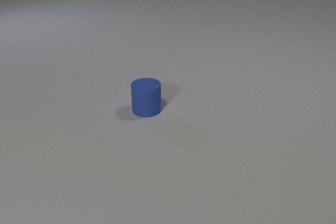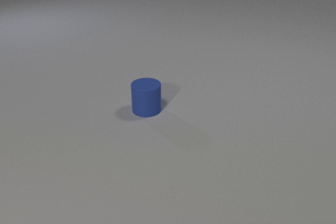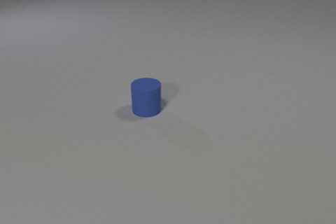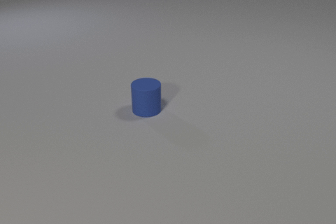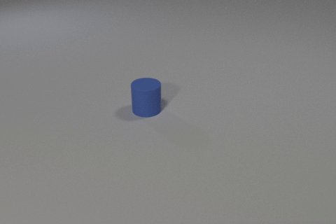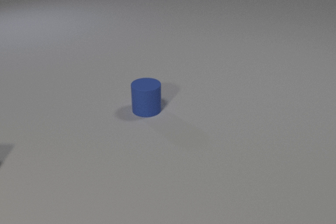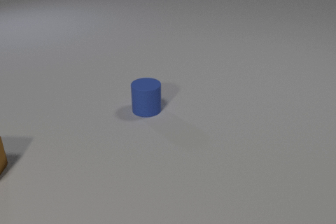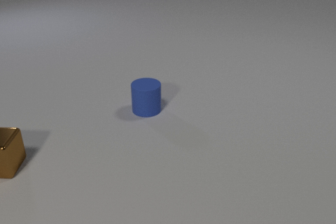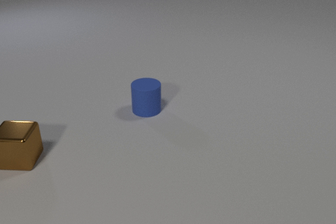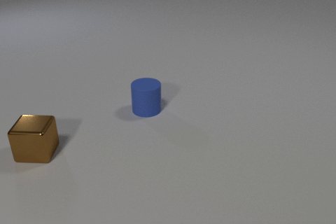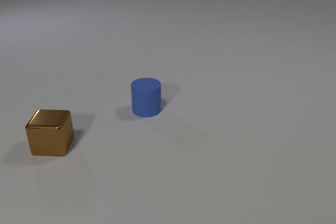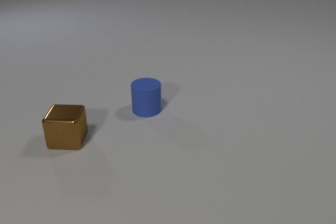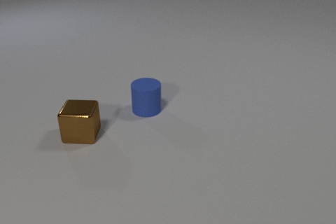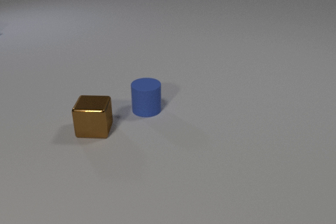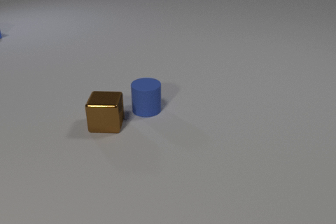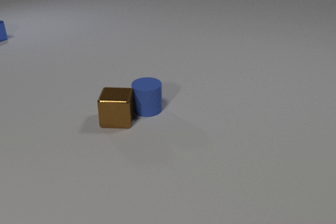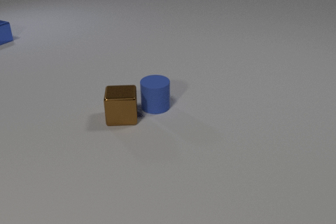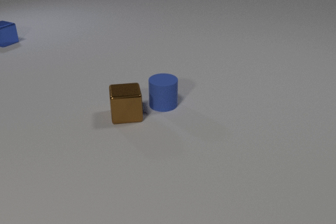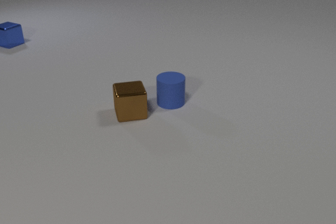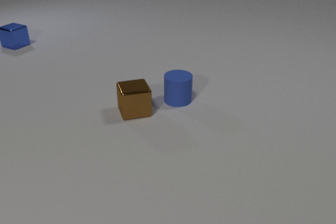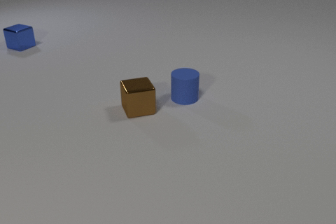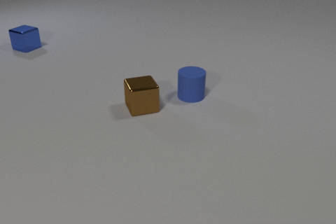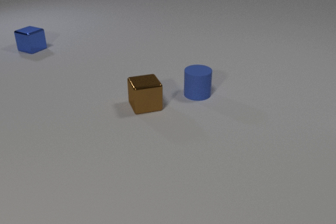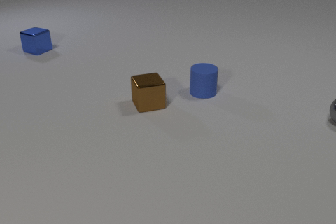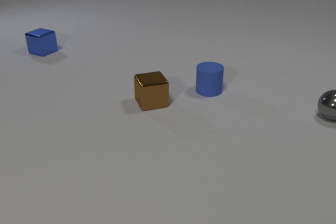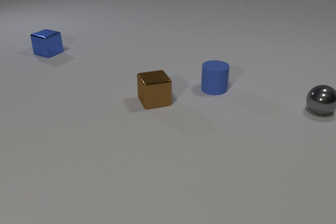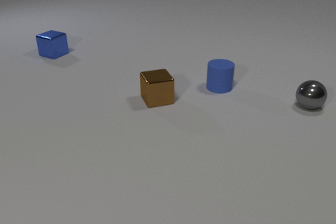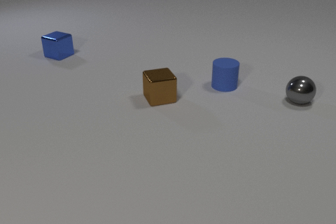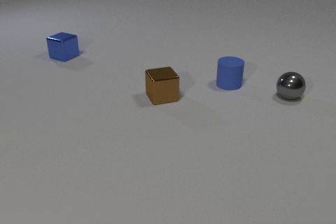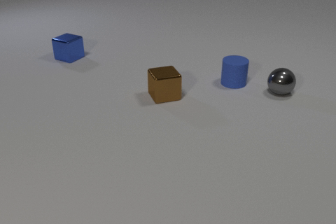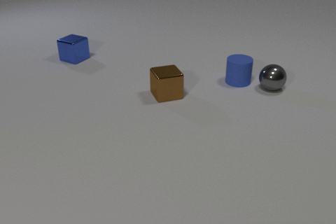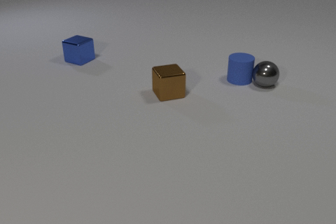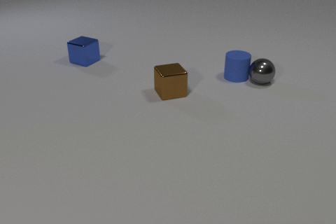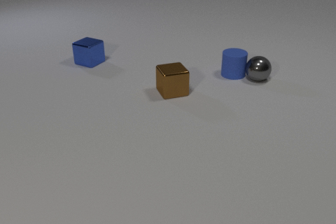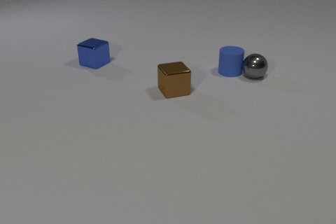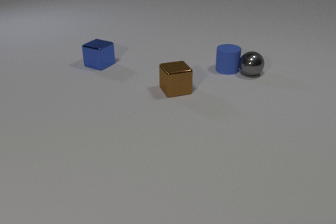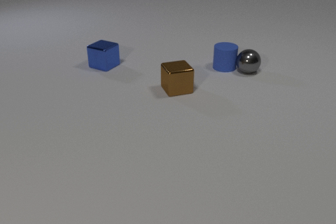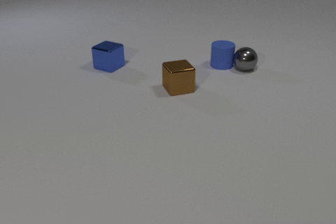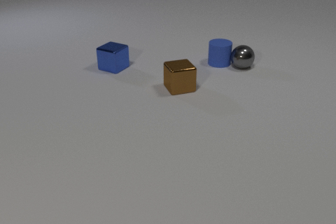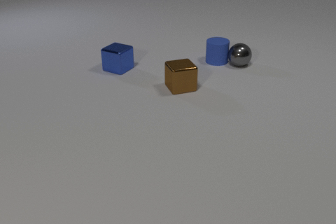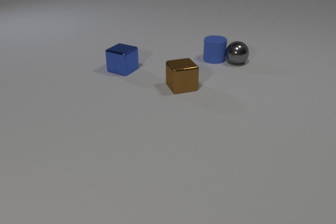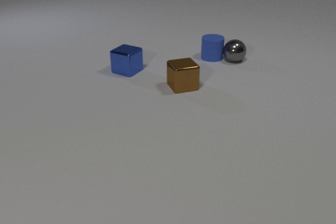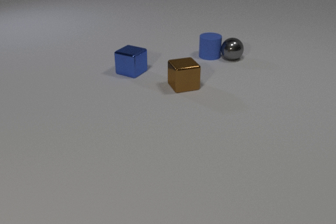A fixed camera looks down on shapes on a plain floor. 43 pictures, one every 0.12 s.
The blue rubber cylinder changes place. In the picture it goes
away from the camera.
0.00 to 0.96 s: The brown metal cube comes in at the left edge, slides to the right.
0.96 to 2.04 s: The brown metal cube slides to the right and away from the camera. The blue rubber cylinder slides to the right and away from the camera. The blue metal cube comes in at the left edge, slides toward the camera and to the right. The brown metal cube and the blue rubber cylinder collide.
2.04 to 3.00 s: The brown metal cube slides to the right and away from the camera. The blue rubber cylinder slides to the right and away from the camera. The gray metal sphere comes in at the right edge, rolls to the left and away from the camera. The blue metal cube slides toward the camera and to the right.
3.00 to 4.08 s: The brown metal cube slides away from the camera and to the right. The blue rubber cylinder slides away from the camera. The gray metal sphere rolls to the left and away from the camera. The blue metal cube slides to the right and toward the camera. The blue rubber cylinder and the gray metal sphere collide.
4.08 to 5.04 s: The brown metal cube slides away from the camera and to the right. The blue rubber cylinder slides away from the camera and to the left. The gray metal sphere rolls away from the camera and to the left. The blue metal cube slides to the right and toward the camera.
What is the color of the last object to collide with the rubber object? gray.
How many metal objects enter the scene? 3.
What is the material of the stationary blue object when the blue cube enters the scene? rubber.
